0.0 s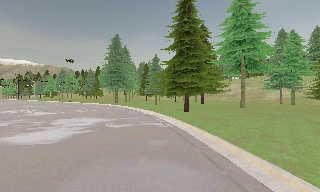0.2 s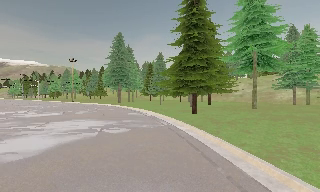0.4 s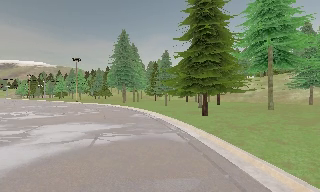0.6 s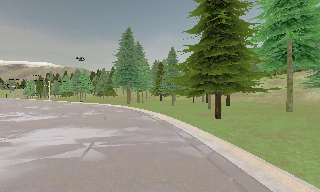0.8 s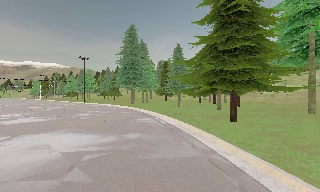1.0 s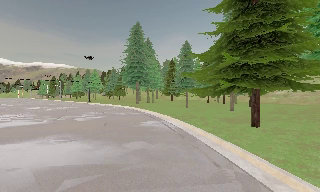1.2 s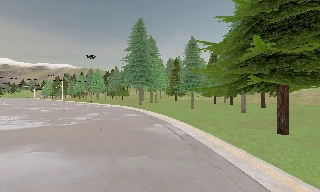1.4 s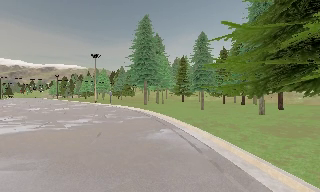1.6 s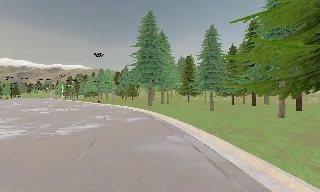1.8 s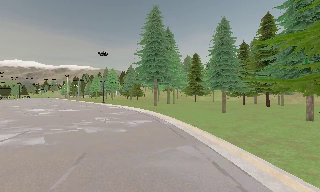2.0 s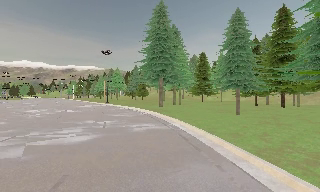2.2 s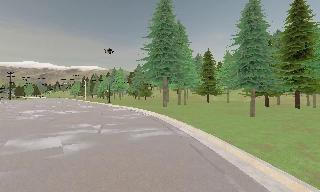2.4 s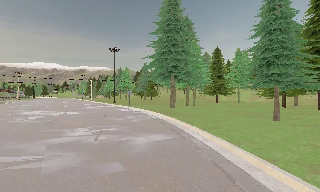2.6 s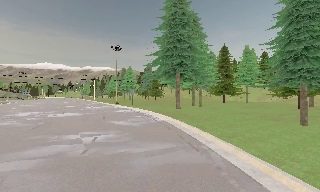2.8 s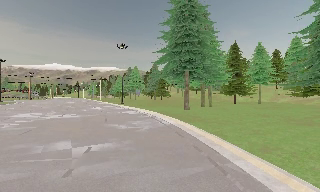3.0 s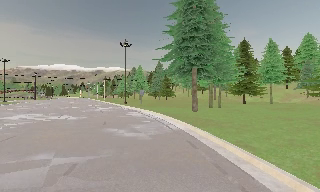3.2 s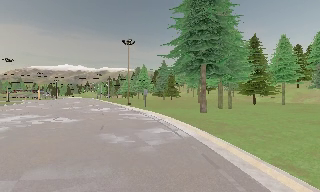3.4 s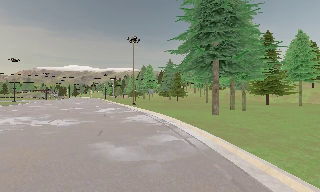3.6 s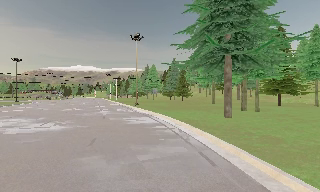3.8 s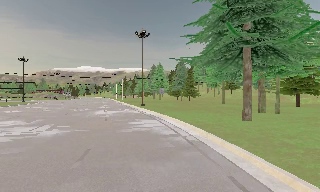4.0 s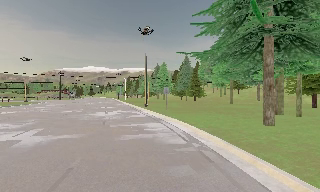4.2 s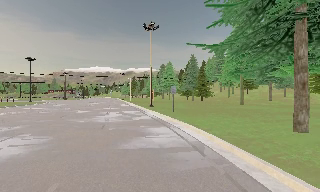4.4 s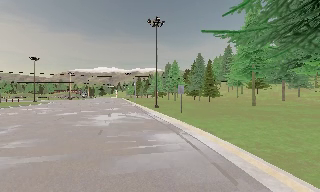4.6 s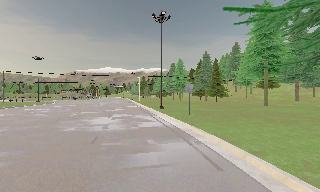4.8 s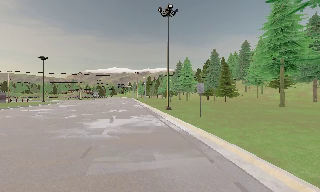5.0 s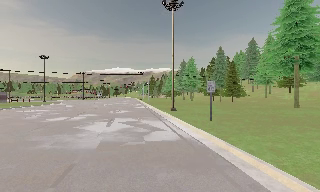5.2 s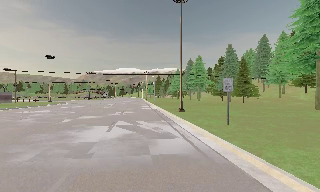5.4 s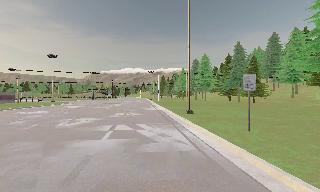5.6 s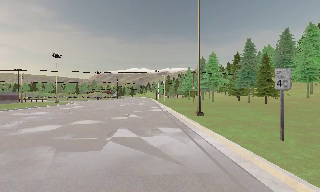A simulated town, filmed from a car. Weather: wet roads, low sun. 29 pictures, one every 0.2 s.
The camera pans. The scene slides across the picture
to the right.
The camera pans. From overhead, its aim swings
counterclockwise.
0.0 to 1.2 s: The camera swings to its left by about 10 degrees, and the scene slides to the right. It travels forward, about 9 m, so what stands in front looms larger.
1.2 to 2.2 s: The camera travels forward, about 7 m, so what stands in front looms larger.
2.2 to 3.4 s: The scene slides to the right, as the camera pans about 10 degrees to its left. It travels forward, about 9 m, so what stands in front looms larger.
3.4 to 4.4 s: The camera travels forward, about 7 m, so what stands in front looms larger.
4.4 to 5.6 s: The camera swings to its left by about 10 degrees, and the scene slides to the right. It travels forward, about 9 m, so what stands in front looms larger.
The film runs forward here.
